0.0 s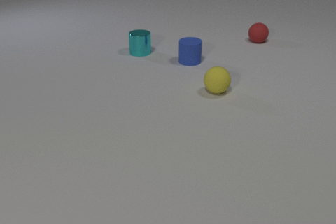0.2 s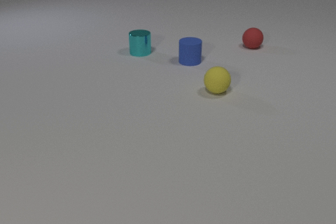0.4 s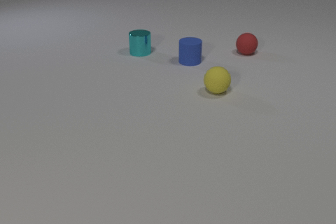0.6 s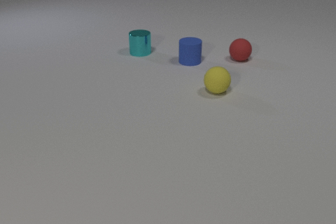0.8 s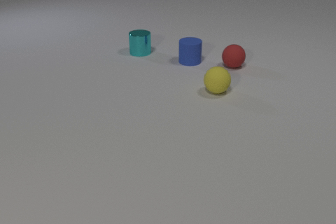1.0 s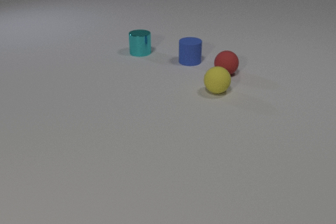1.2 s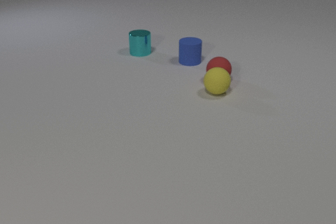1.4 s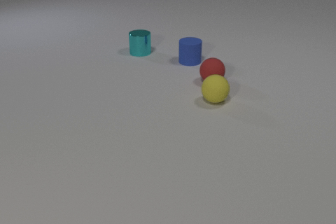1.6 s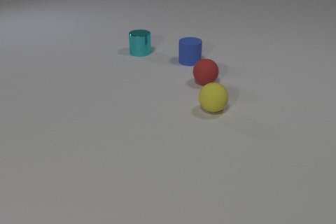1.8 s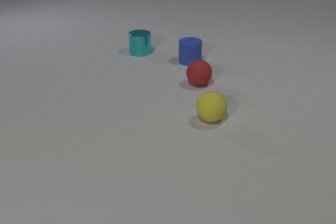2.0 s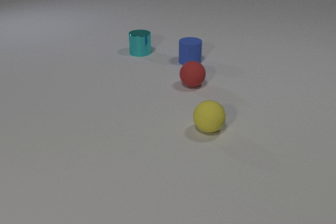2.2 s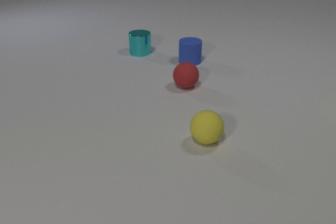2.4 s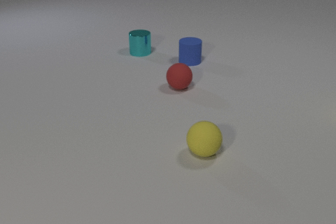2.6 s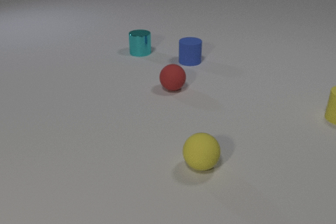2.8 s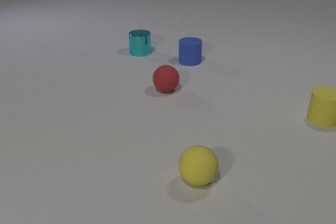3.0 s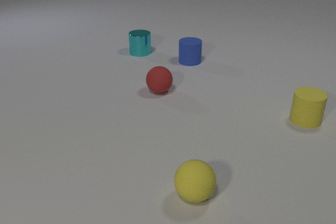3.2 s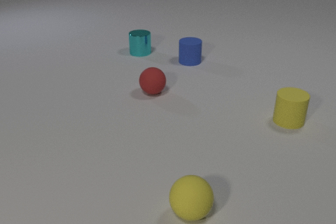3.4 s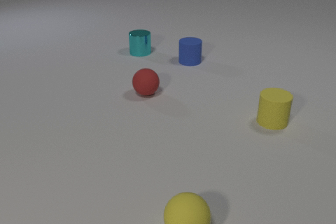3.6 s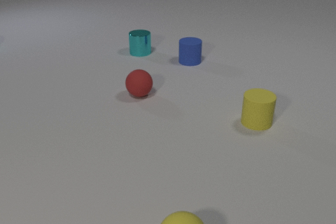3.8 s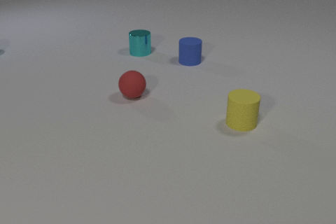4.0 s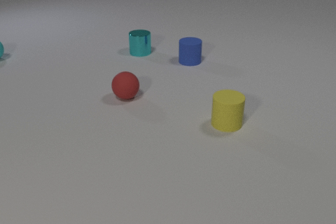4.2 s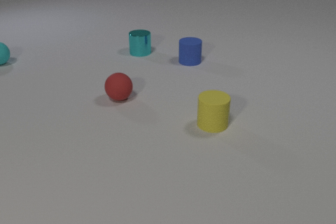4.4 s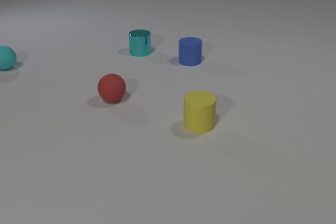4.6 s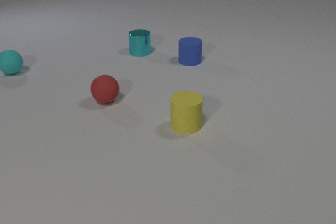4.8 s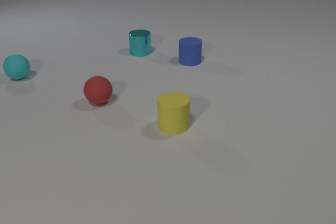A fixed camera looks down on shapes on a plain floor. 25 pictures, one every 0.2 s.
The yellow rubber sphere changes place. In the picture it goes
toward the camera.
0.0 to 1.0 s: The red rubber sphere rolls toward the camera.
1.0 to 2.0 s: The red rubber sphere rolls to the left and toward the camera. The yellow rubber sphere rolls toward the camera. The red rubber sphere and the yellow rubber sphere collide.
2.0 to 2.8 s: The red rubber sphere rolls to the left and toward the camera. The yellow rubber sphere rolls toward the camera. The yellow rubber cylinder comes in at the right edge, slides to the left and toward the camera.
2.8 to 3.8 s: The red rubber sphere rolls to the left. The yellow rubber sphere rolls toward the camera, leaves at the bottom edge. The yellow rubber cylinder slides to the left and toward the camera.
3.8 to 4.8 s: The red rubber sphere rolls to the left. The cyan rubber sphere comes in at the left edge, rolls toward the camera. The yellow rubber cylinder slides to the left.
Are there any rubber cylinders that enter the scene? yes.
How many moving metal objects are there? 0.
Are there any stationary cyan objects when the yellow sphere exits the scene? yes.
